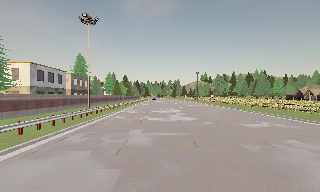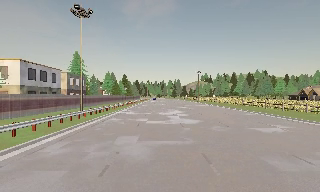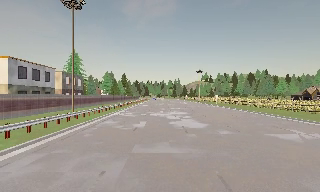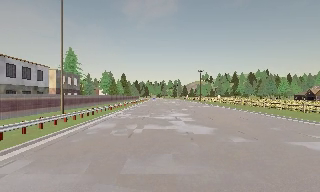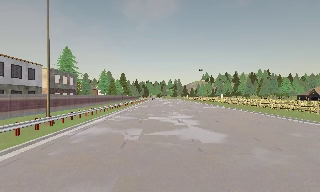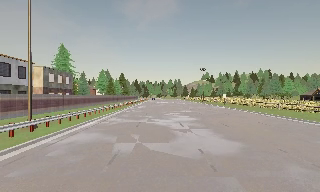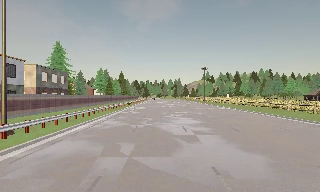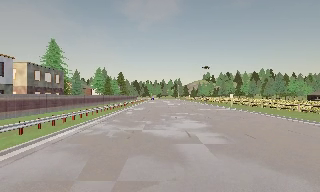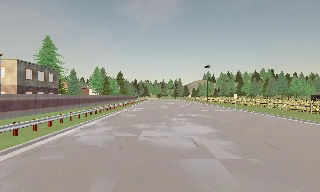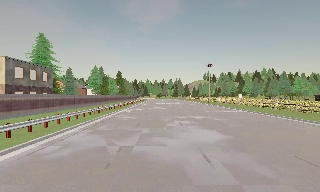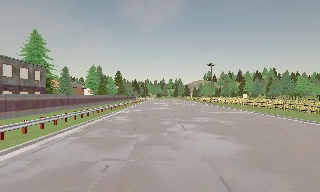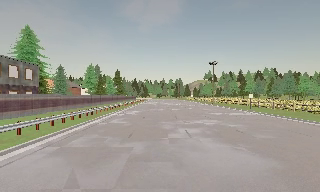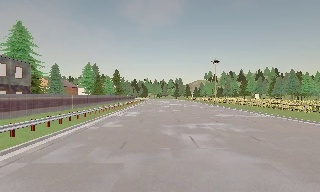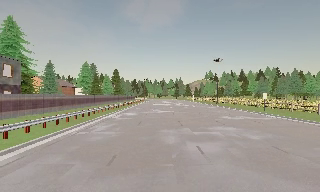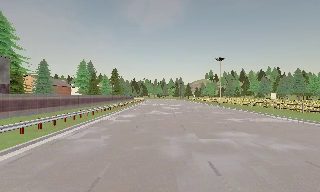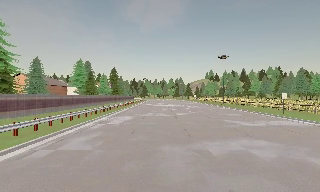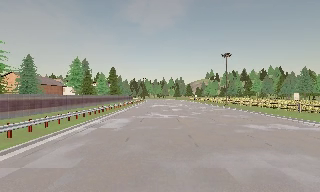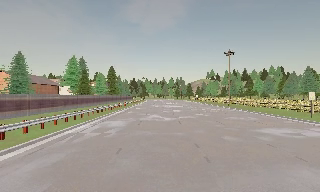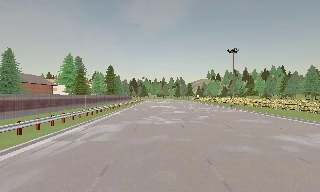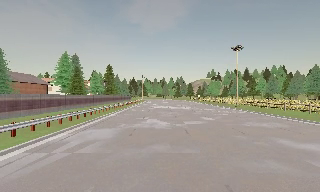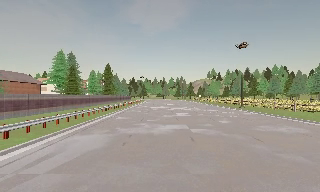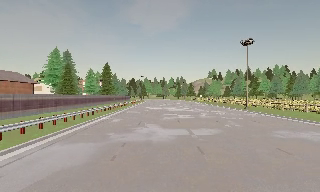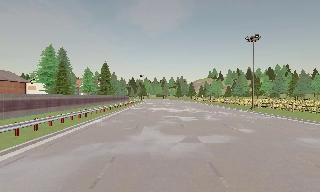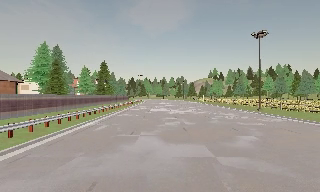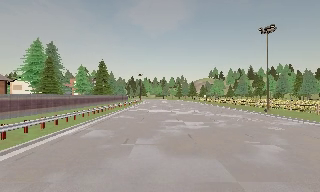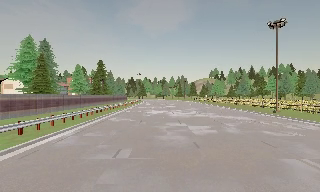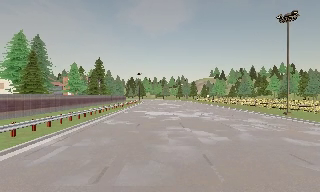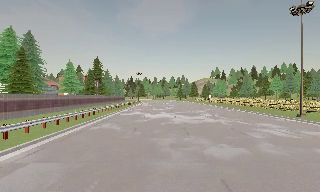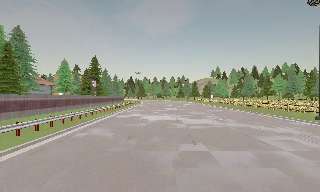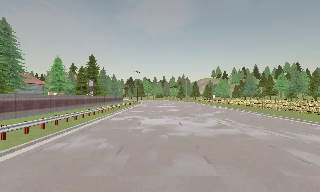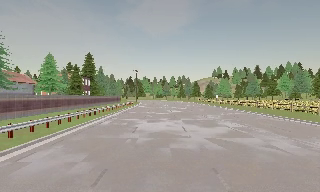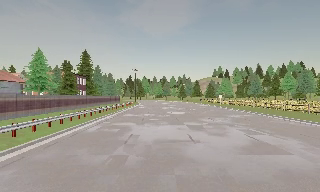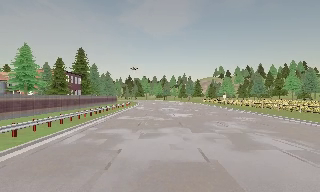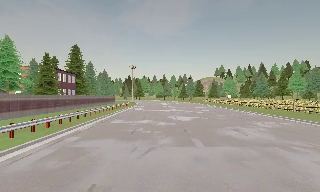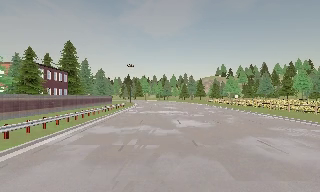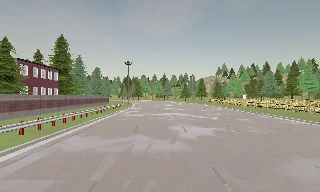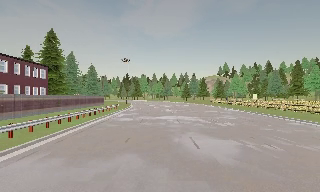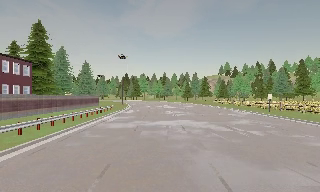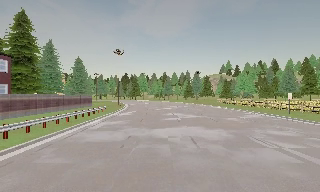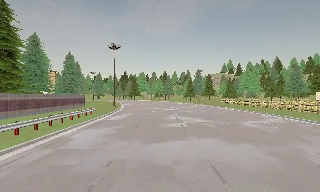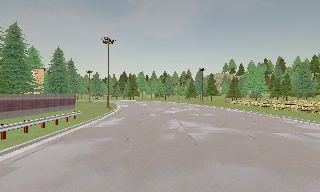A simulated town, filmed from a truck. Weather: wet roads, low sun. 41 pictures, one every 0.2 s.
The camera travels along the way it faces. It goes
forward.
0.0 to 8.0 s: The camera travels forward, about 85 m, so what stands in front looms larger. It gains speed.
The film runs forward here.
